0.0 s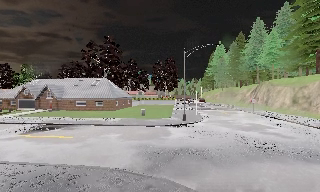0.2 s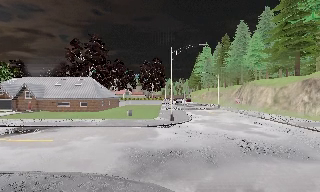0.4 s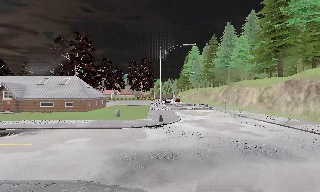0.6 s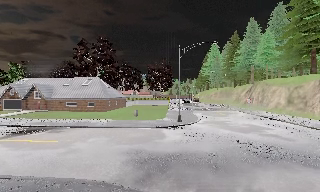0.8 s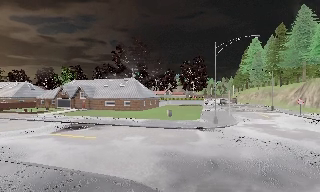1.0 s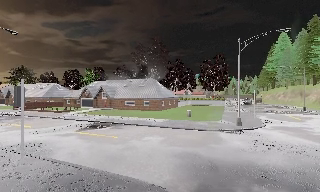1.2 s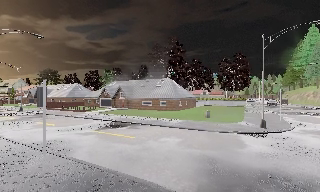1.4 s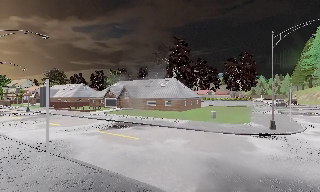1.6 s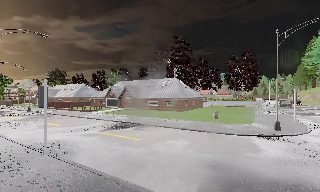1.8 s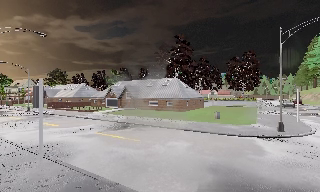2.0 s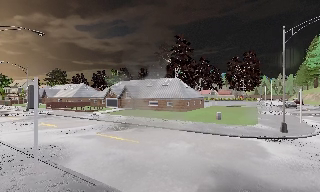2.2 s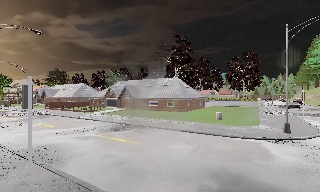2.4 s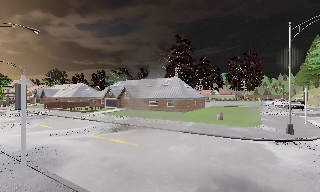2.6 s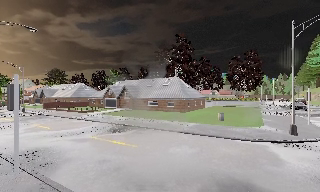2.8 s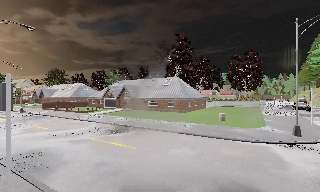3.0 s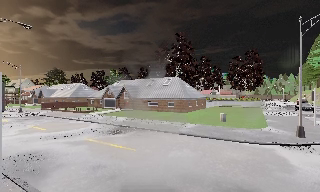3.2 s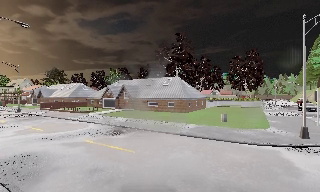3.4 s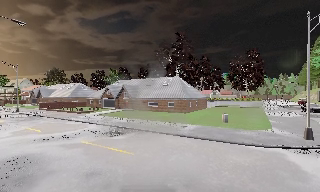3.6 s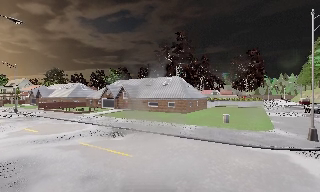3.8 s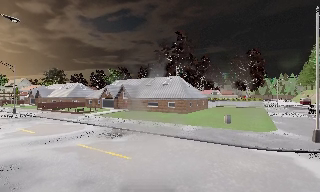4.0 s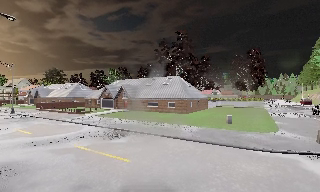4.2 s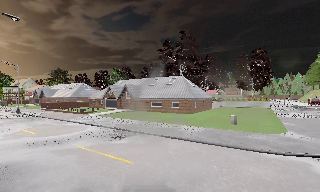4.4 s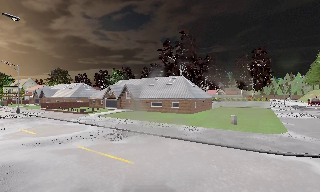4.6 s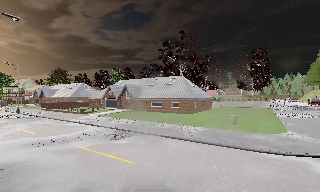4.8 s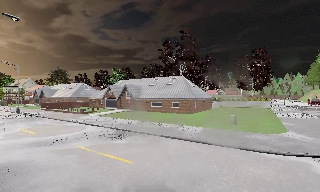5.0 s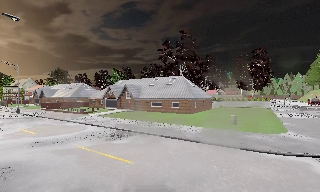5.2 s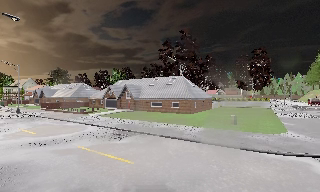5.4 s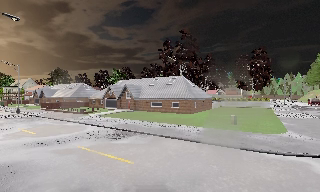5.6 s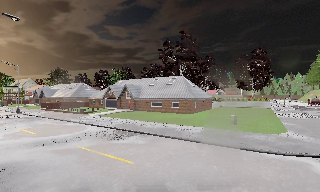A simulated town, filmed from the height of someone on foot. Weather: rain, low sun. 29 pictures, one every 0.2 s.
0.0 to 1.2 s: The camera swings to its left by about 25 degrees, and the scene slides to the right. It travels forward, about 1.5 m, so what stands in front looms larger.
1.2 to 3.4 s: The camera travels forward, about 3 m, so what stands in front looms larger.
3.4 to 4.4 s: The camera travels forward, about 1 m, so what stands in front looms larger. It loses speed.
4.4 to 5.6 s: The camera keeps its place and its aim.
The film runs forward here.
